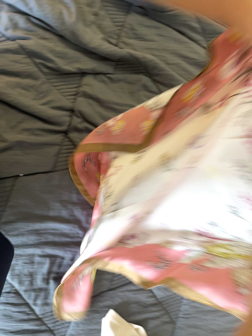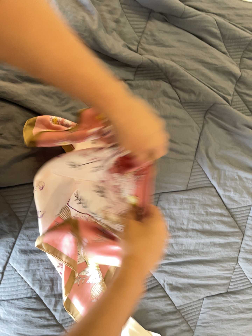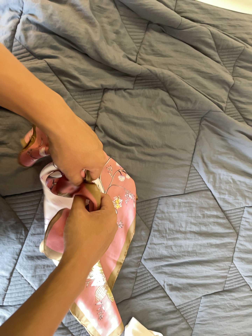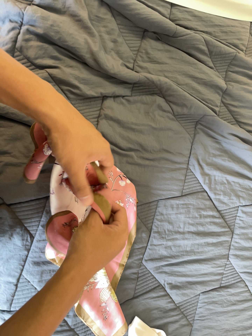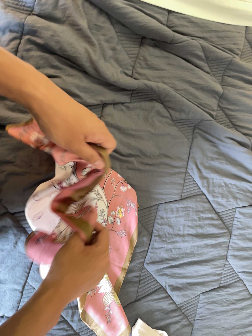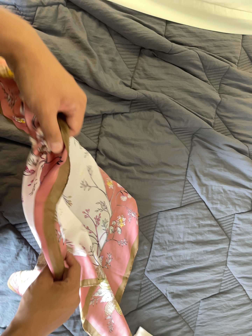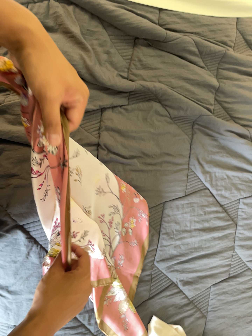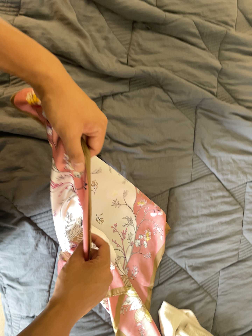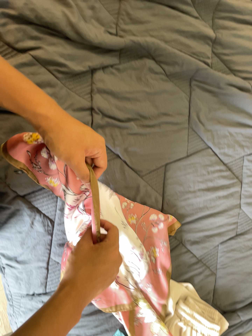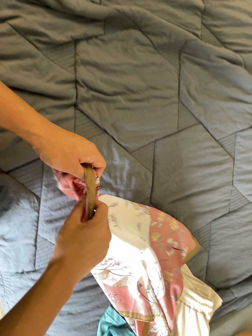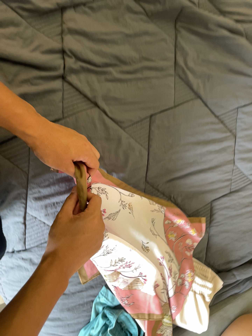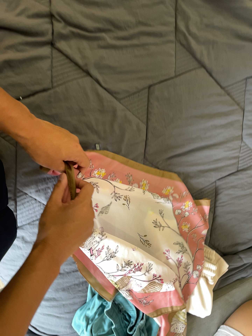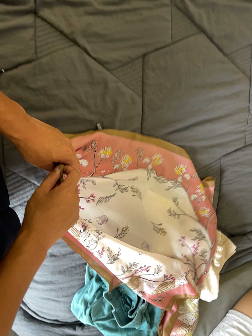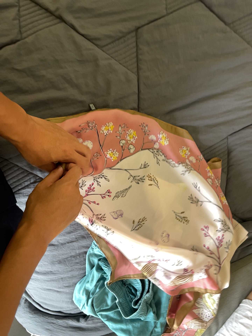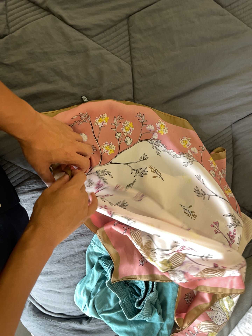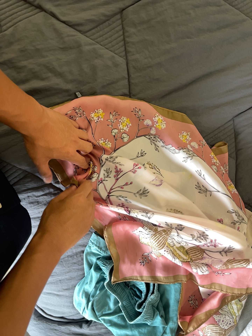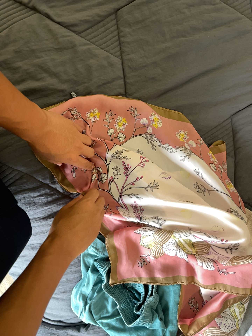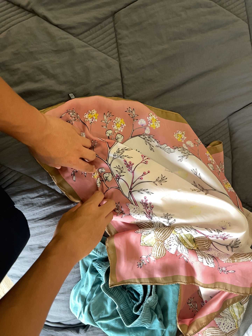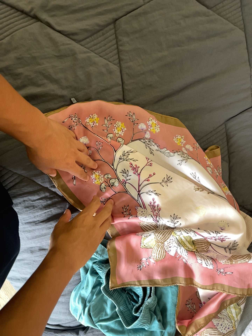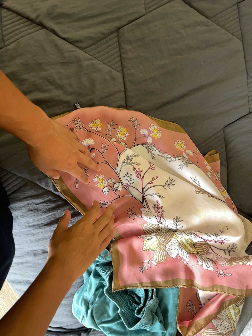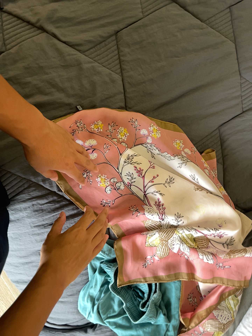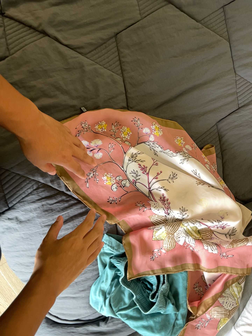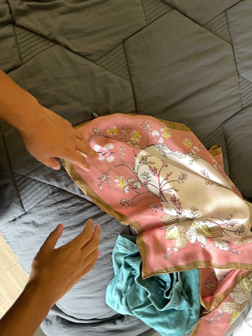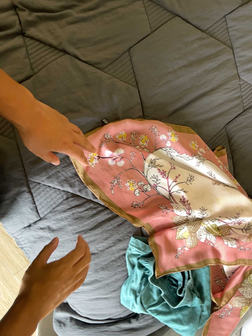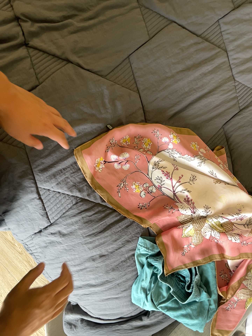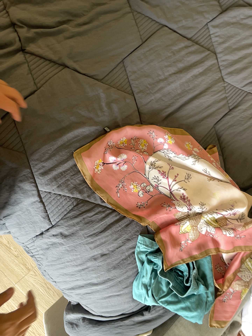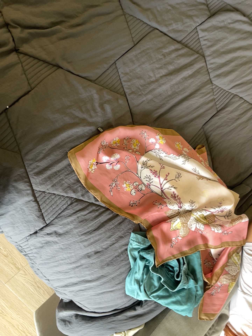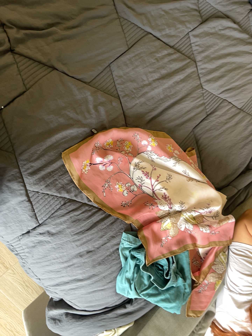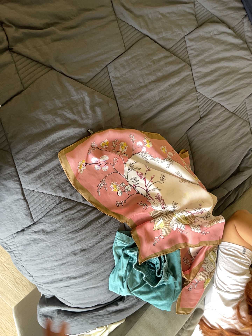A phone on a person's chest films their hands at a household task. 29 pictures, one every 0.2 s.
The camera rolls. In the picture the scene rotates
counterclockwise.
0.0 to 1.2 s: The camera travels to its left, toward the top of its view and backward, about 16 cm, so close, fixed things drift to the right.
1.2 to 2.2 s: The camera travels toward the bottom of its view, to its right and forward, about 24 cm, so close, fixed things drift upward. Its aim tips toward the bottom of its view by about 10 degrees, and the scene shifts upward.
2.2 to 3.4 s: The camera pans to its left by about 15 degrees. It travels to its right, toward the bottom of its view and forward, about 24 cm. It rolls about its line of sight by about 10 degrees, and the scene rotates counterclockwise.
3.4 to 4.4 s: The camera travels to its left and backward, about 14 cm.
4.4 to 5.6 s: The camera pans to its right by about 15 degrees. It travels to its left and backward, about 18 cm.
The film runs backward here.
